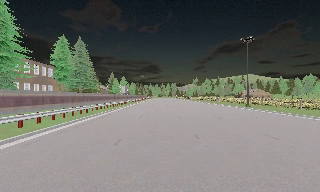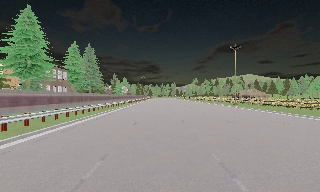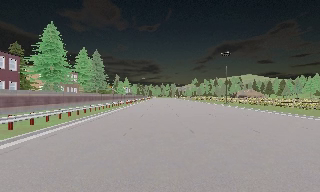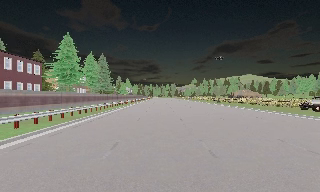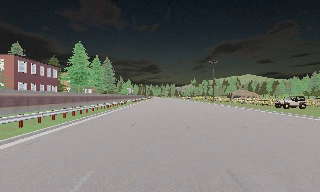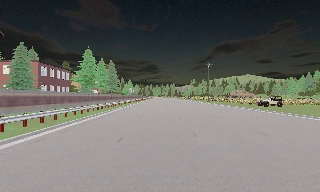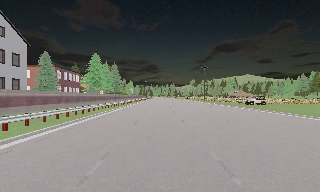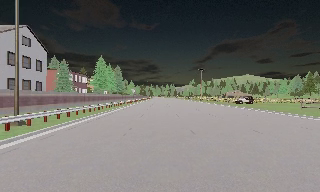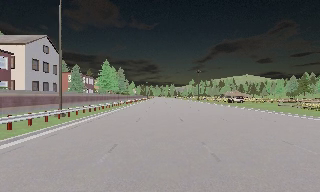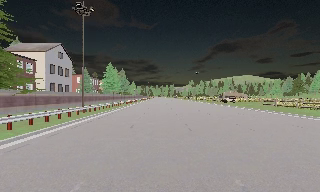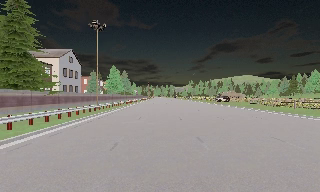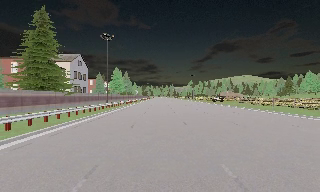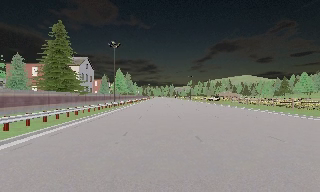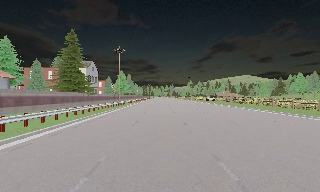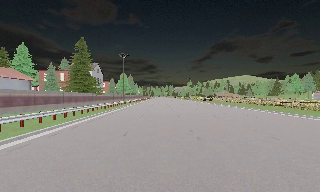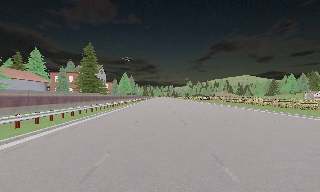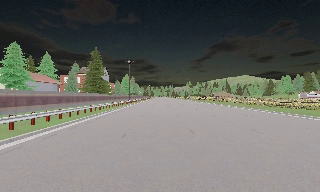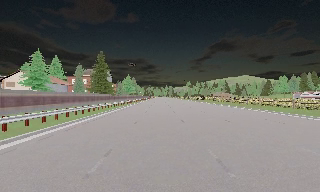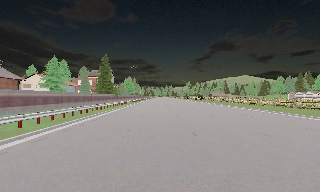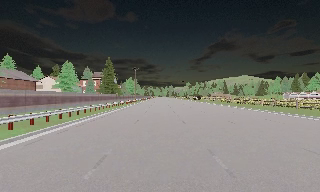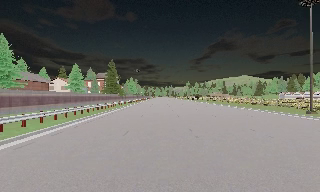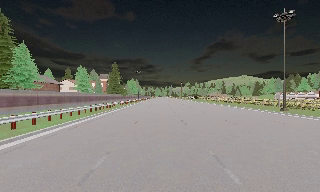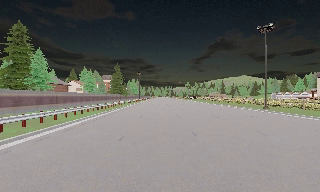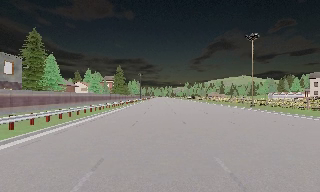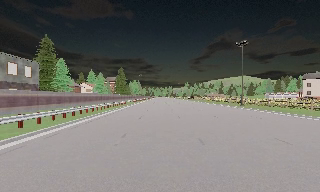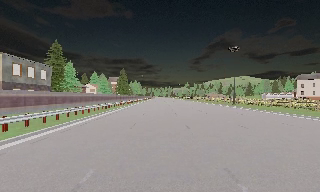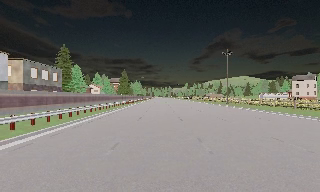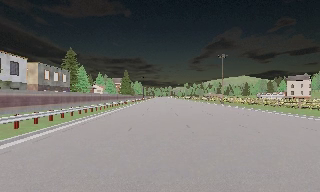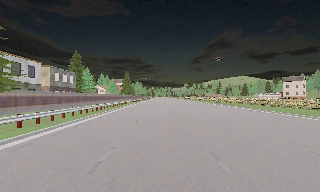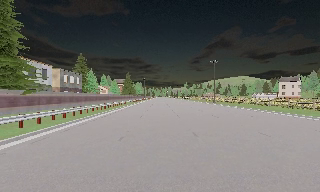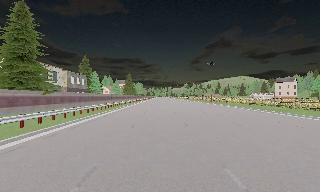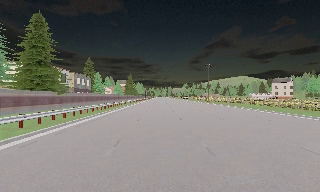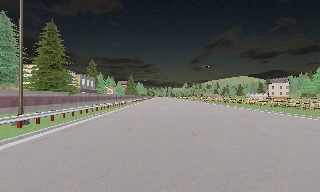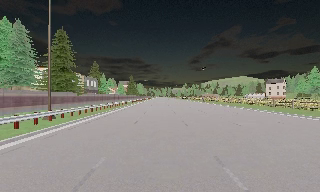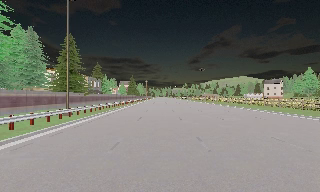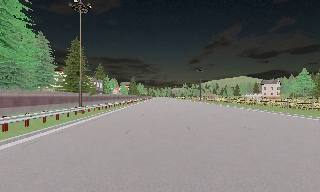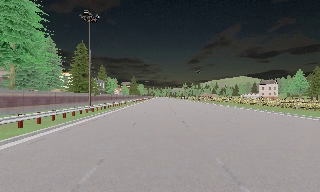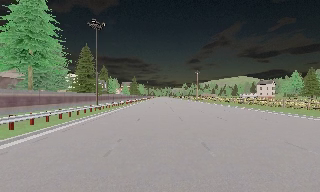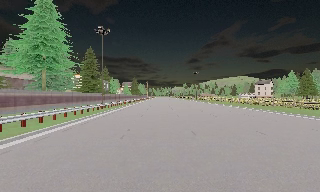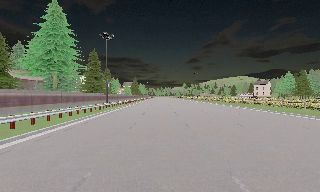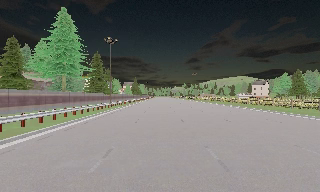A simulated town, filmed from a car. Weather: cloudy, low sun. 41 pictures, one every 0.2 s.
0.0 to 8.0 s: The camera travels backward, about 135 m, so what stands in front gets smaller. It loses speed.
The film runs backward here.
